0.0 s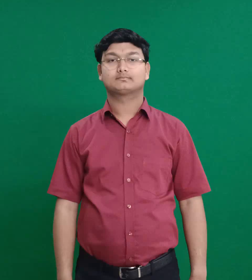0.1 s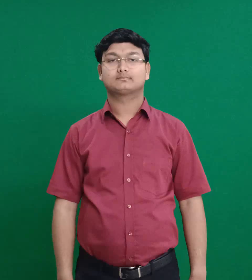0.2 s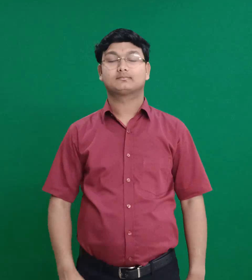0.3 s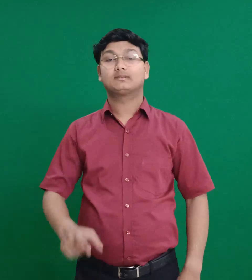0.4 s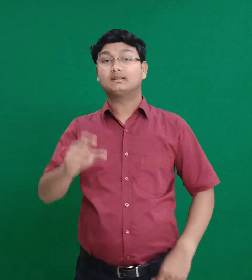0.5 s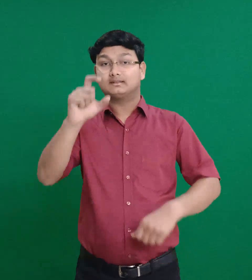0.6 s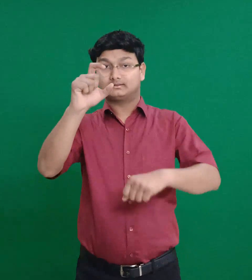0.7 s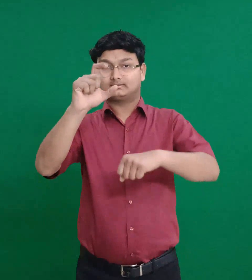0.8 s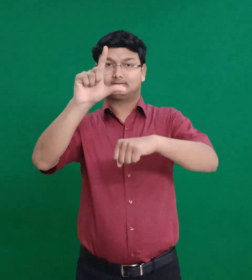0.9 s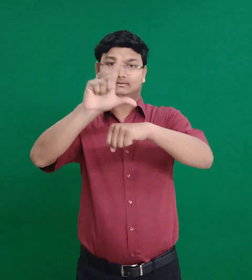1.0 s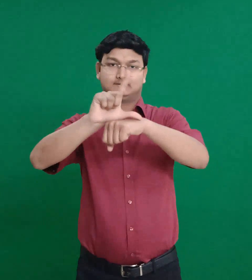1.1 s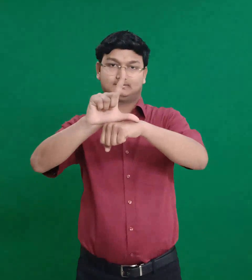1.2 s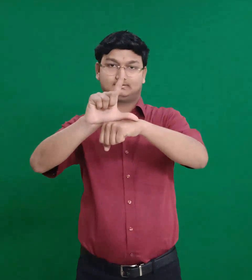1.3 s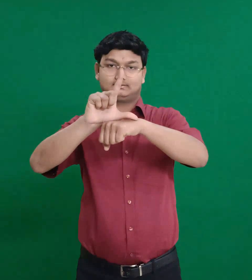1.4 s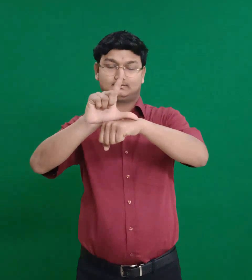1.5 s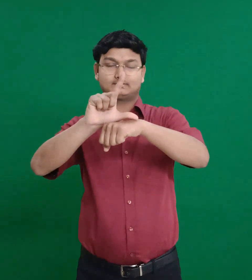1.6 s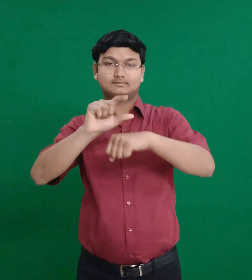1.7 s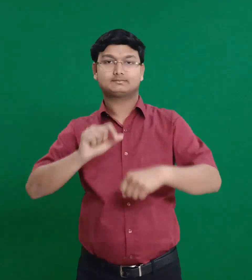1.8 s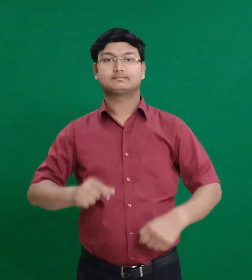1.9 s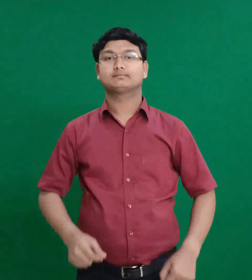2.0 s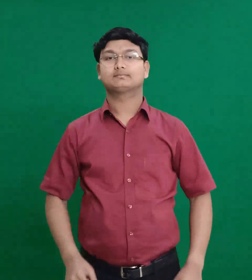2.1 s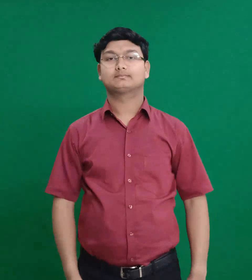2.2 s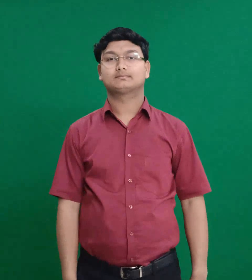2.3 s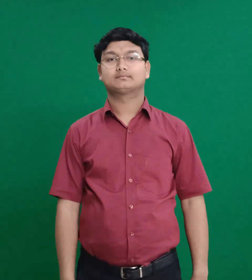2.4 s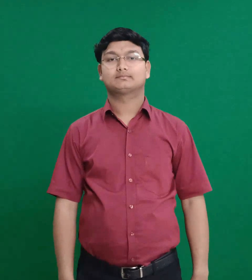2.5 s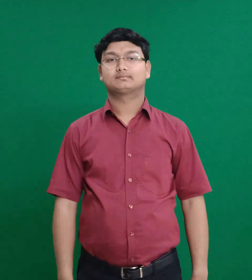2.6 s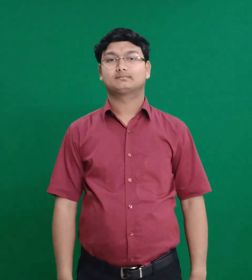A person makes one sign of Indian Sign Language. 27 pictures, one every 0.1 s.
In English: colossae (colossians)
